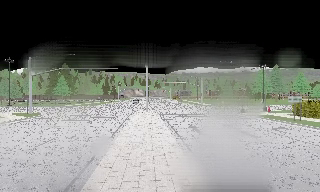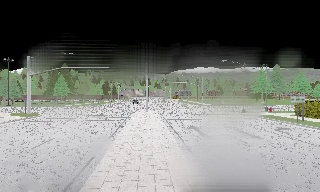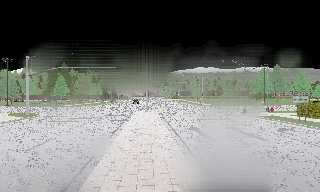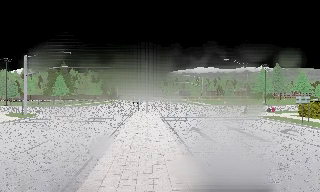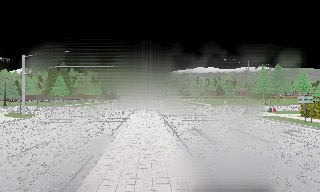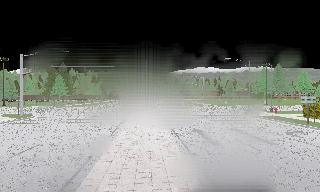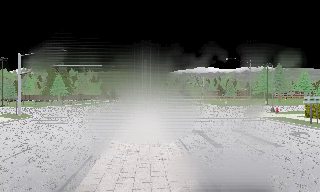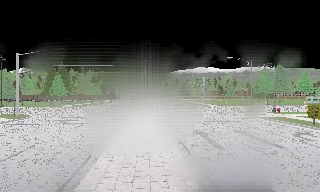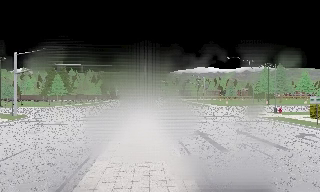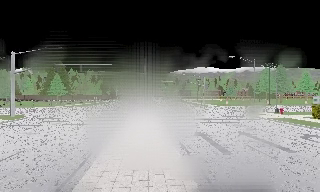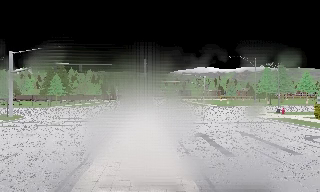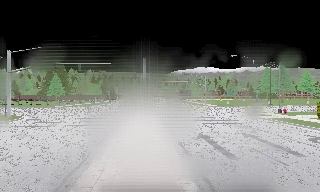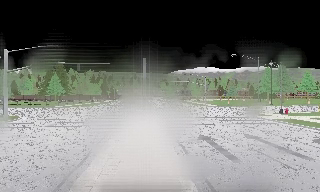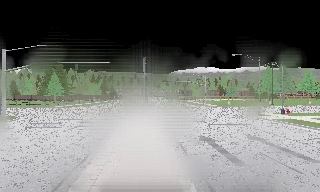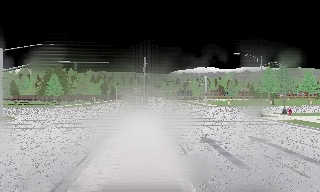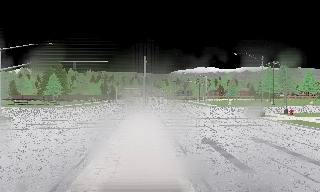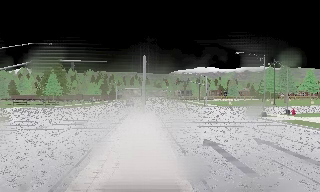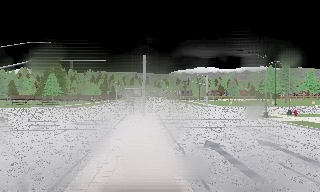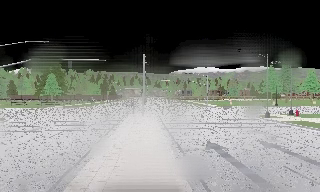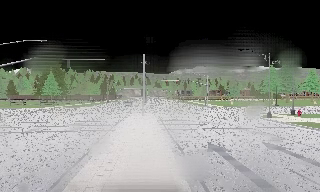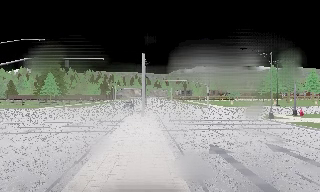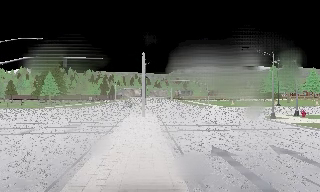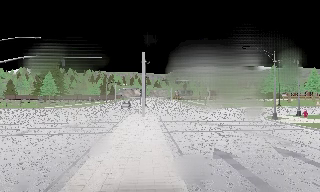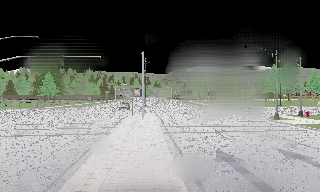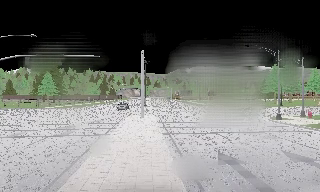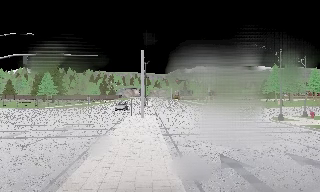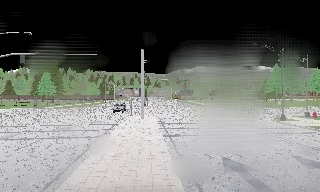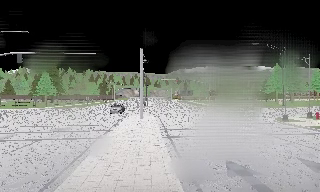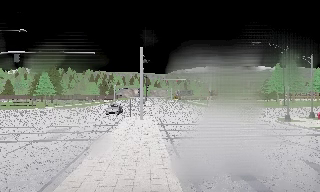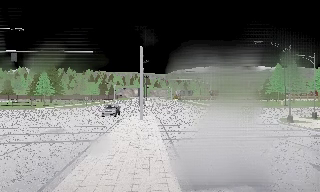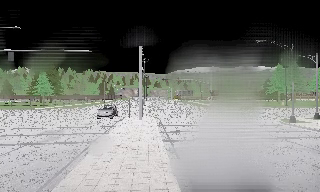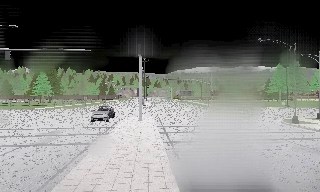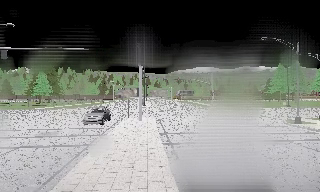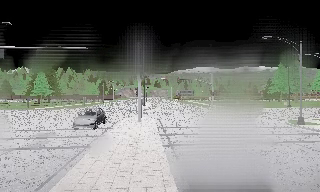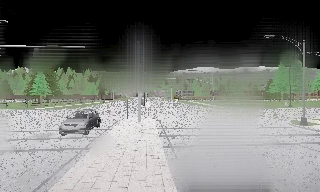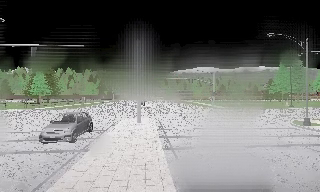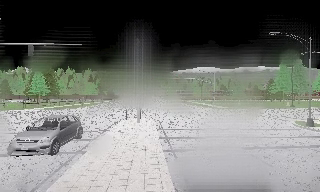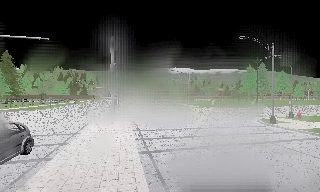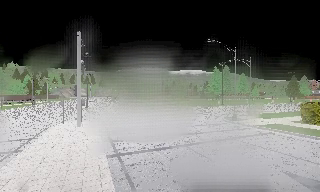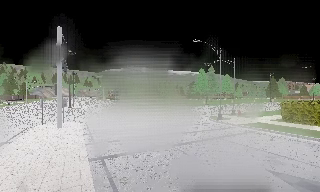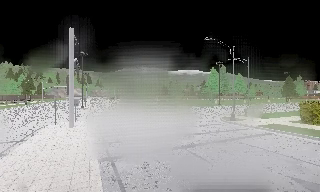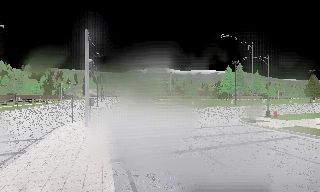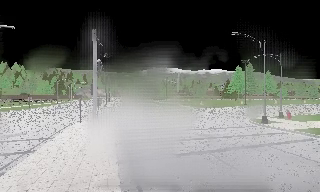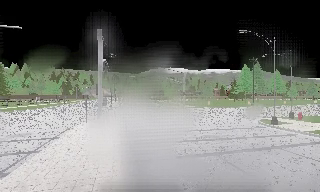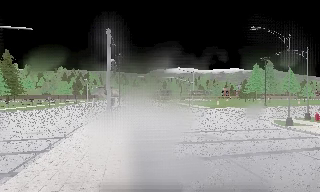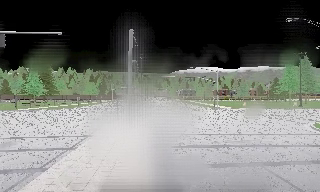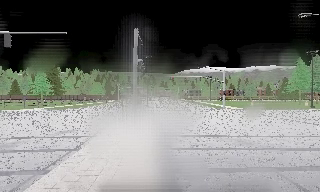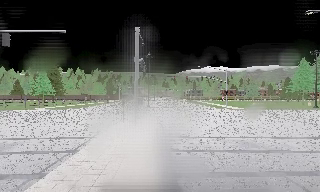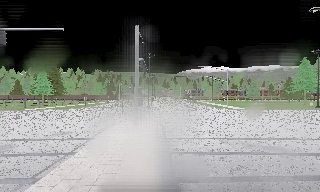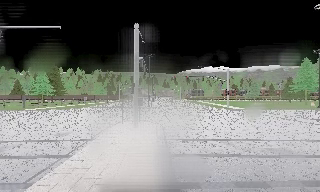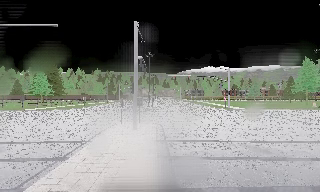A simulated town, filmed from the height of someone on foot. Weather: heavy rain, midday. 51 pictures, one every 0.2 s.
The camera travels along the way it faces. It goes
forward.
0.0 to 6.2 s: The camera travels forward, about 9 m, so what stands in front looms larger.
6.2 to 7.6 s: The camera pans to its right, which is clockwise from overhead, by about 20 degrees. It travels forward, about 2 m, so what stands in front looms larger.
7.6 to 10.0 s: The scene slides to the right, as the camera pans about 20 degrees to its left. It travels forward, about 3 m, so what stands in front looms larger.
The film runs forward here.
